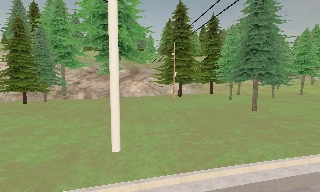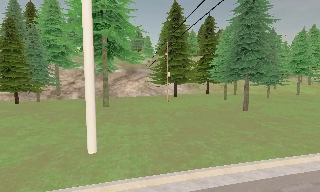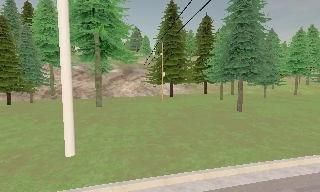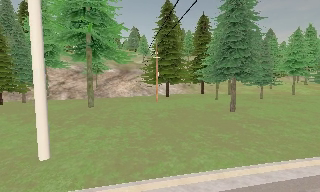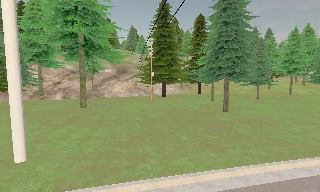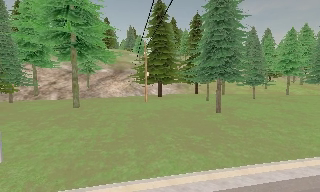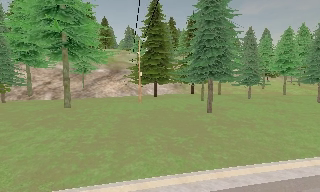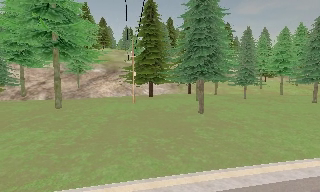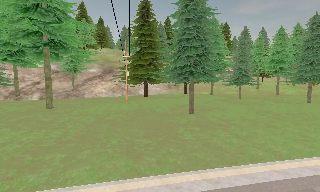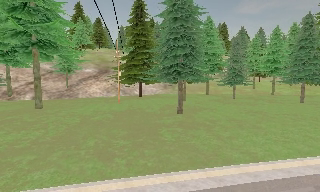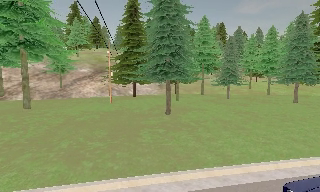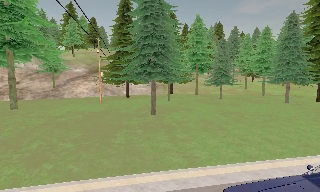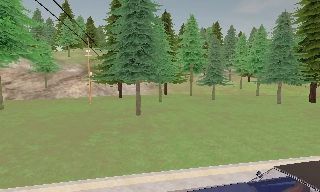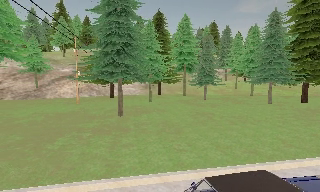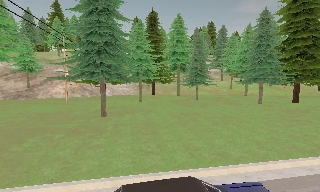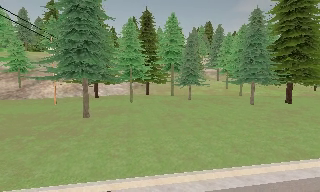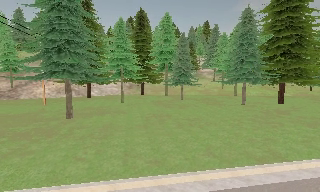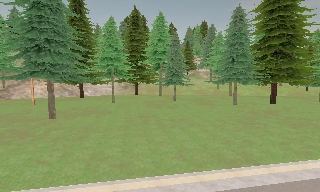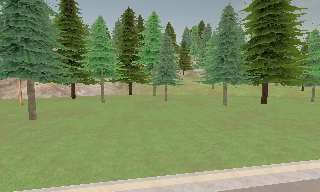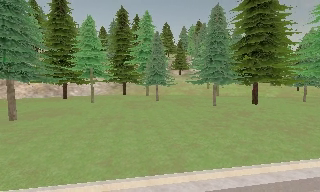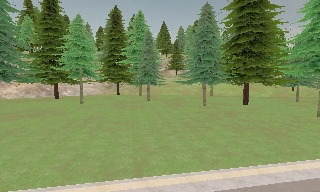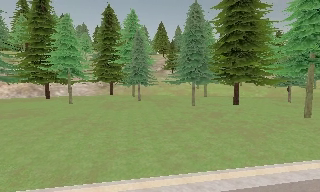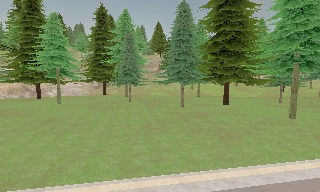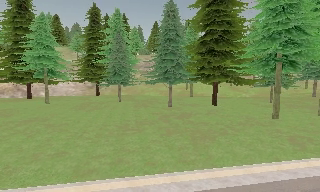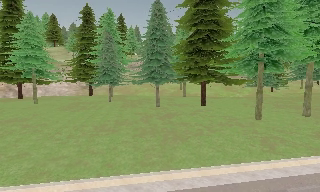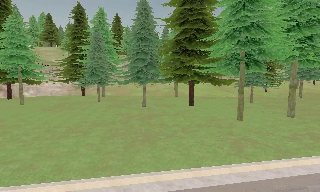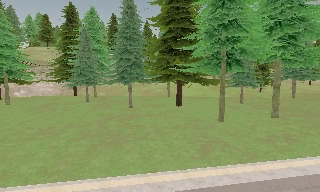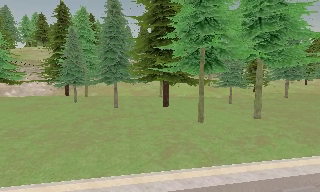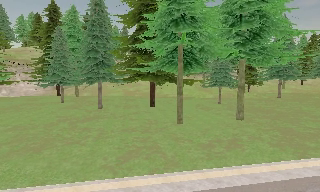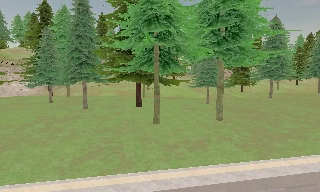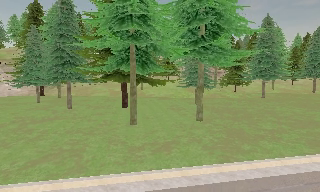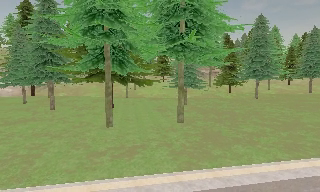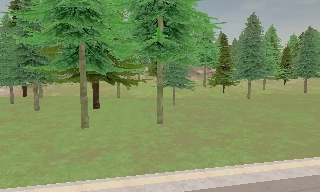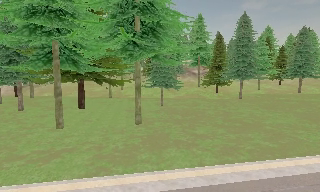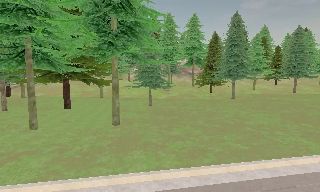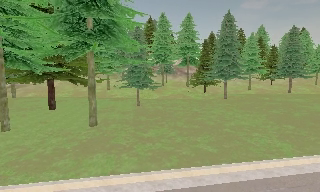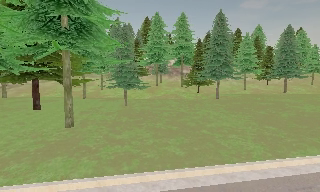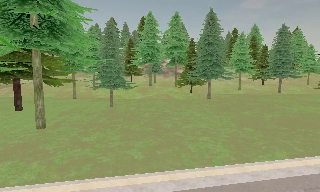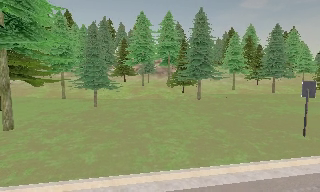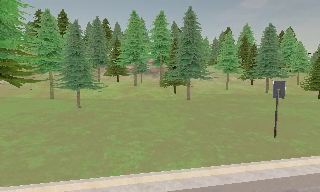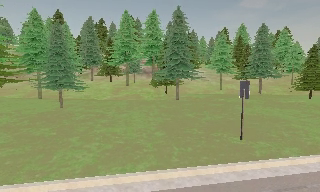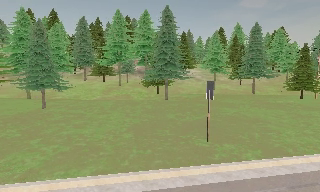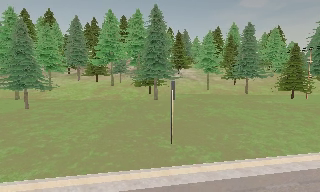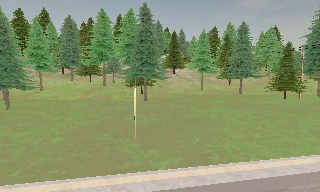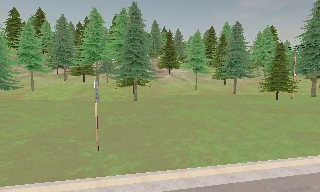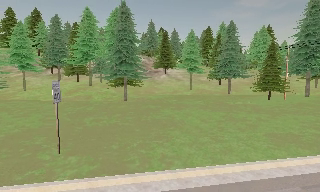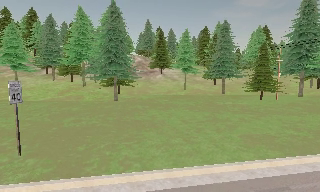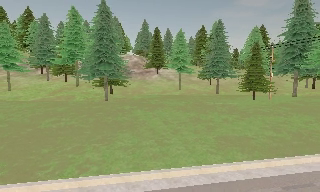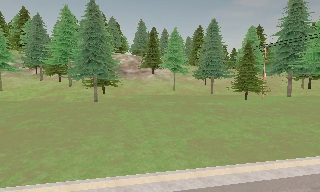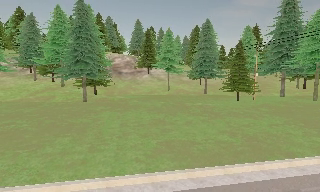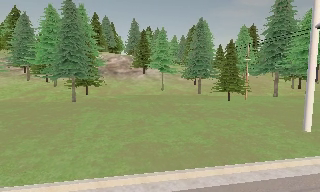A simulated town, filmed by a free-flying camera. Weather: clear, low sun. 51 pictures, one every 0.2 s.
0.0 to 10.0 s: The camera travels to its right, about 60 m, so close, fixed things drift to the left.
The film runs backward here.
